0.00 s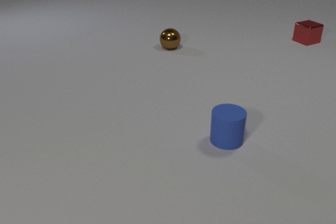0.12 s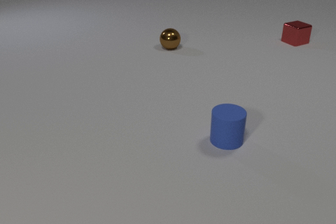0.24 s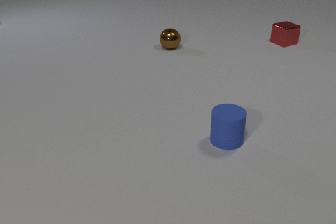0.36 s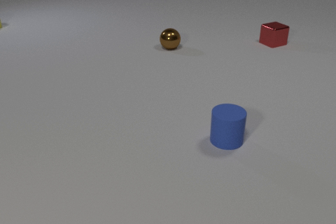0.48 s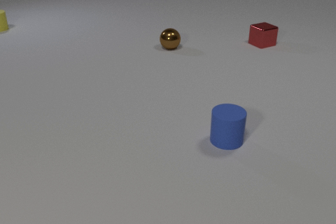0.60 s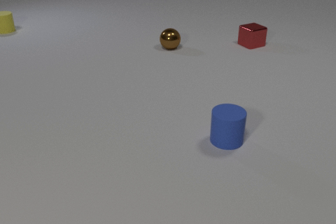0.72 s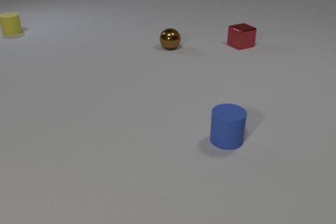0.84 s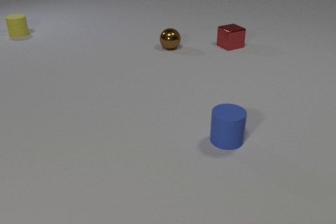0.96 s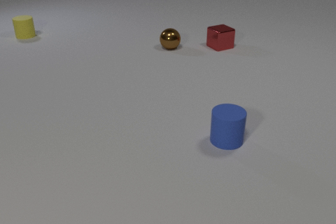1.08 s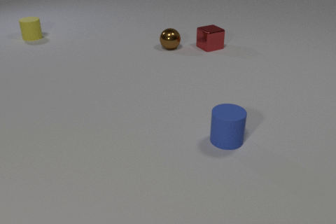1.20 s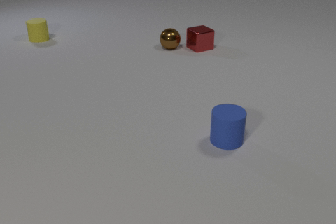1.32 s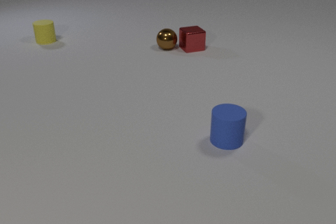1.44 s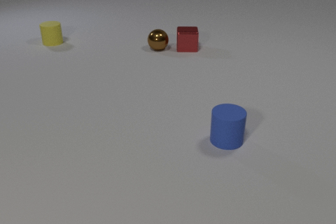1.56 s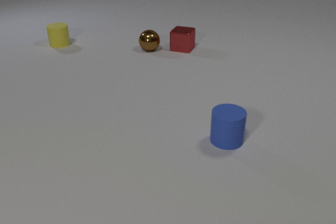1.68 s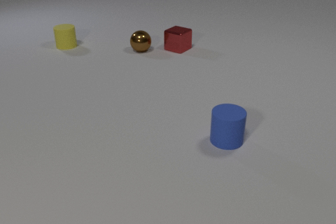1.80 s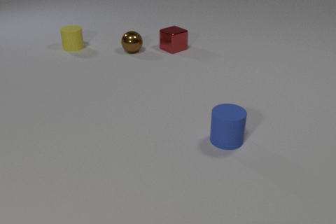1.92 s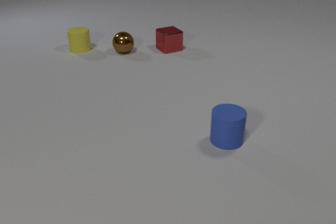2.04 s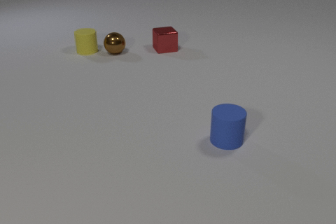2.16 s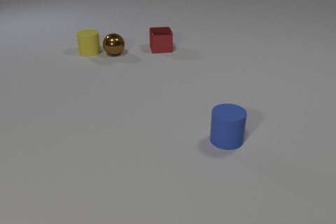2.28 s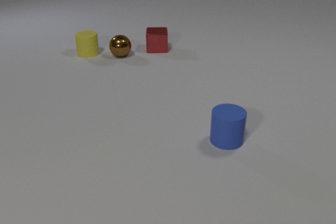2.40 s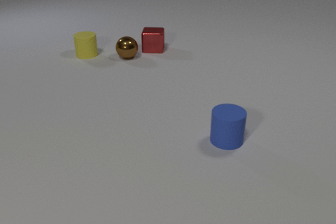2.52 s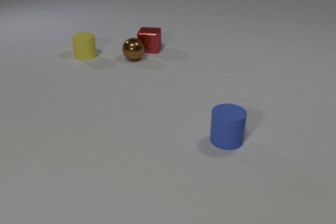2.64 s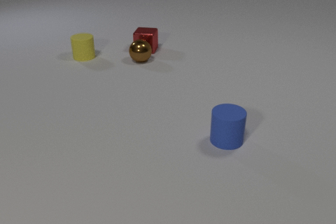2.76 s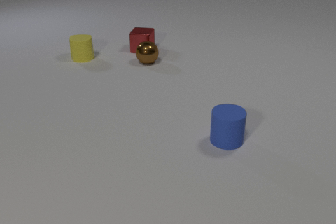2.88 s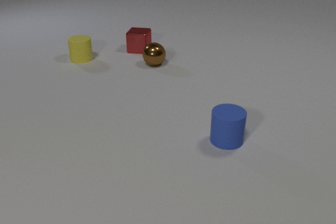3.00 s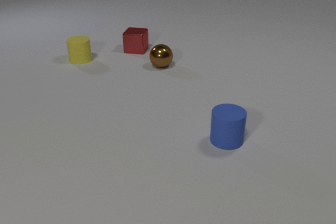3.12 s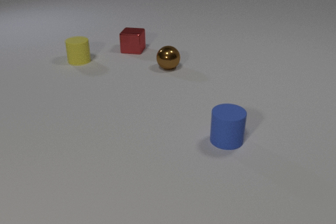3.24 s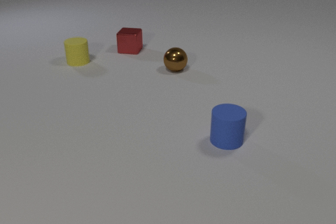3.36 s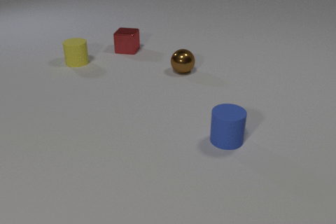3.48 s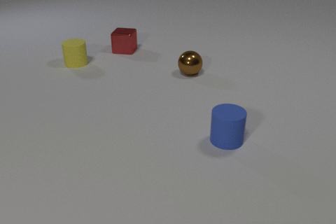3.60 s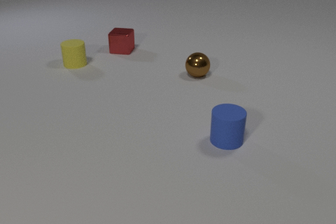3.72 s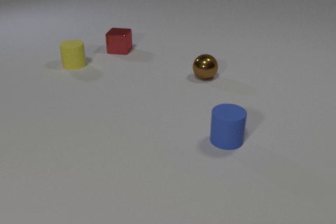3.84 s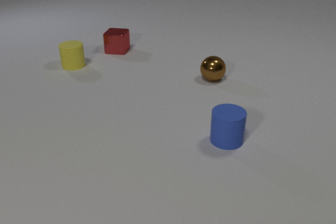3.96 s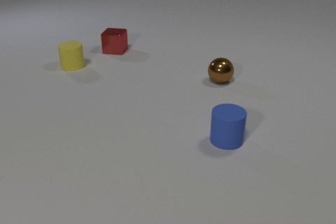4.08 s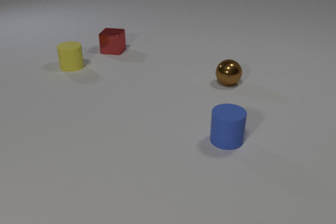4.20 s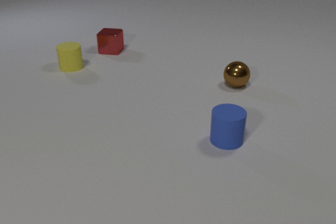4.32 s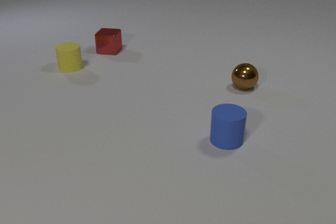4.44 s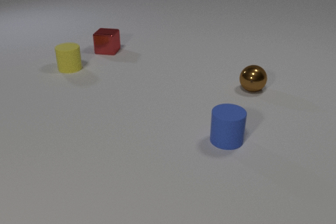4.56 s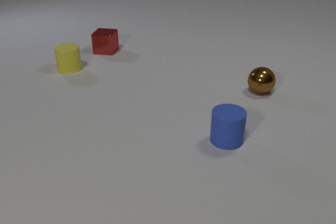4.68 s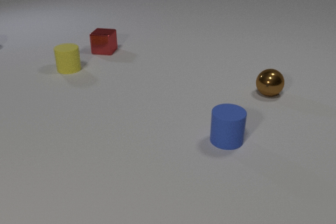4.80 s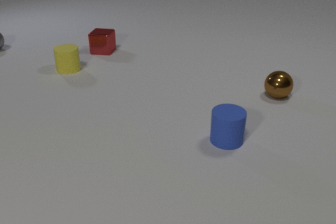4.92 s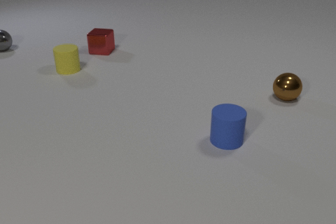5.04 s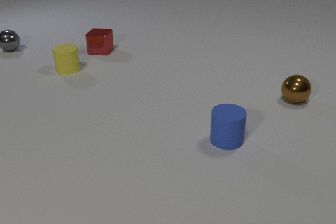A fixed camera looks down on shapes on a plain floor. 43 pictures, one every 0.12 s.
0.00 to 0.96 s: The red metal cube slides to the left and toward the camera. The yellow rubber cylinder comes in at the left edge, slides toward the camera and to the right.
0.96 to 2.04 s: The red metal cube slides to the left, spins clockwise seen from above by about 105 degrees, its near face sliding to the left. The brown metal sphere rolls to the left. The yellow rubber cylinder slides toward the camera and to the right. The red metal cube and the brown metal sphere collide.
2.04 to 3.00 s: The red metal cube slides to the left, spins so that its near face slides to the left, clockwise seen from above. The brown metal sphere rolls to the right and toward the camera. The yellow rubber cylinder slides toward the camera. The brown metal sphere and the yellow rubber cylinder collide.
3.00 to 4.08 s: The red metal cube slides to the left. The brown metal sphere rolls to the right and toward the camera. The yellow rubber cylinder slides toward the camera and to the left.
4.08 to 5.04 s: The red metal cube slides to the left. The brown metal sphere rolls to the right. The yellow rubber cylinder slides toward the camera. The gray metal sphere comes in at the left edge, rolls to the right and toward the camera.
How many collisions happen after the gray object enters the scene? 0.
How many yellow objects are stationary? 0.
What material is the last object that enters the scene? metal.
